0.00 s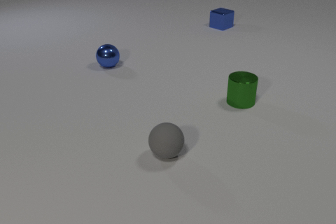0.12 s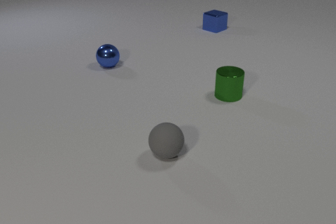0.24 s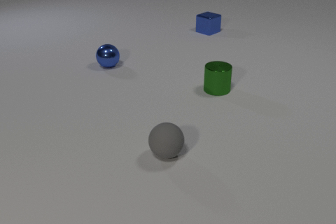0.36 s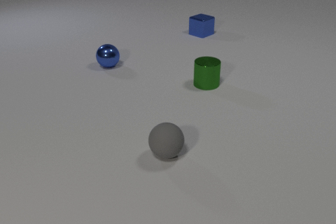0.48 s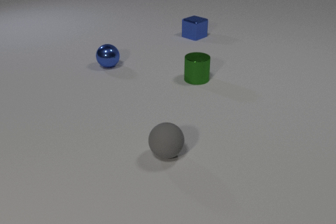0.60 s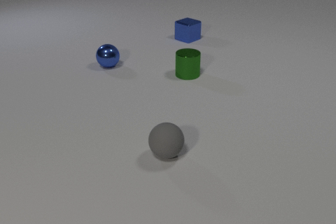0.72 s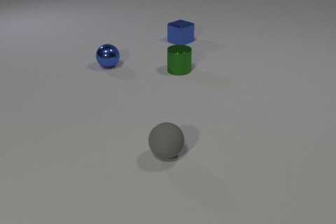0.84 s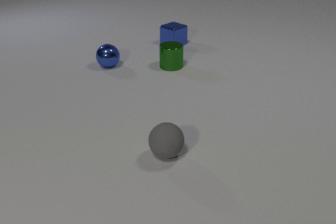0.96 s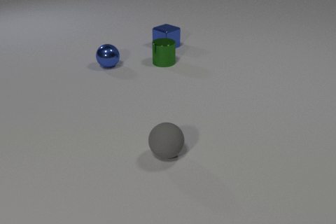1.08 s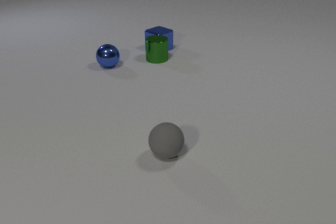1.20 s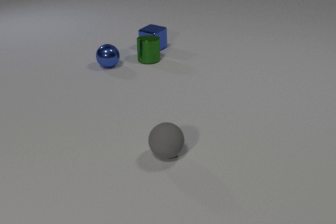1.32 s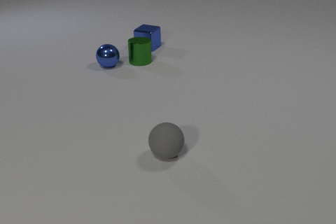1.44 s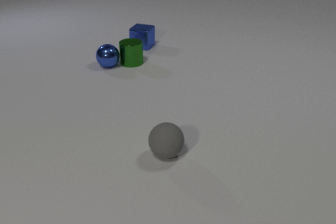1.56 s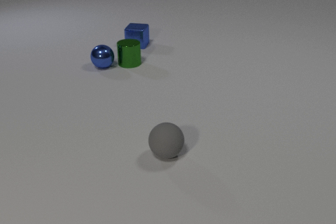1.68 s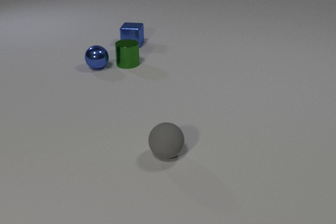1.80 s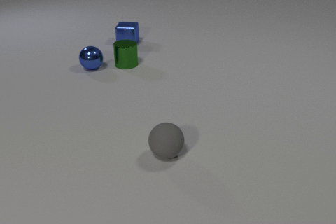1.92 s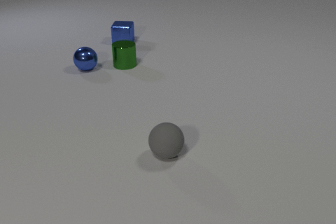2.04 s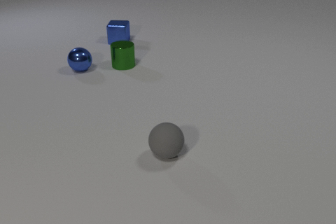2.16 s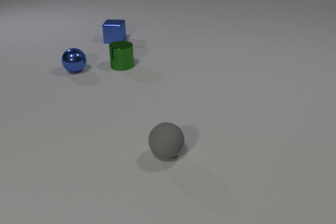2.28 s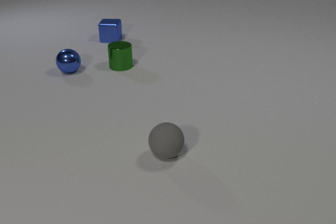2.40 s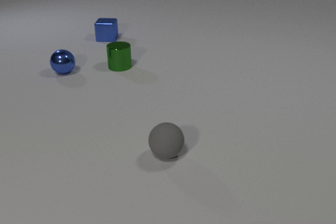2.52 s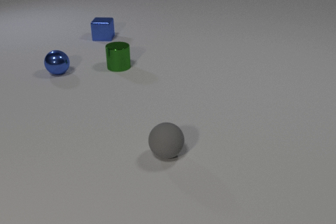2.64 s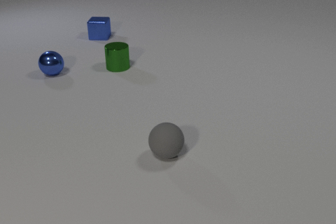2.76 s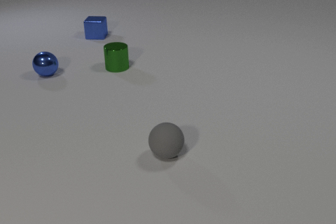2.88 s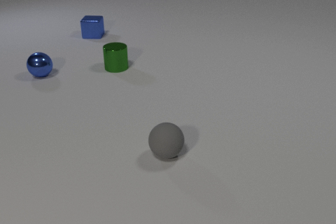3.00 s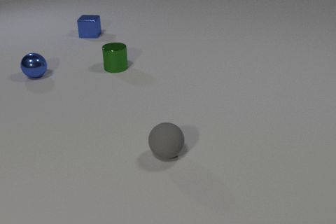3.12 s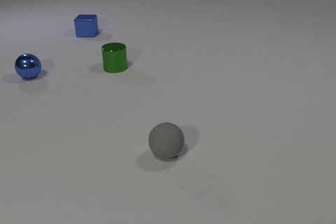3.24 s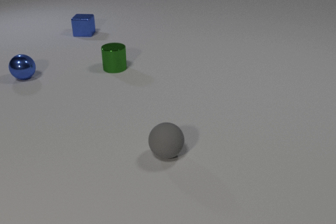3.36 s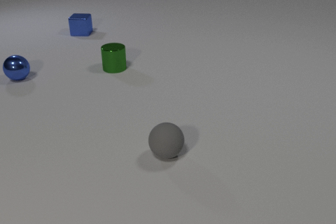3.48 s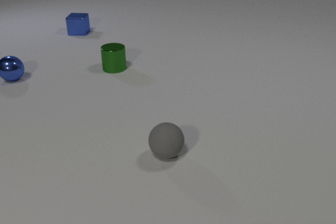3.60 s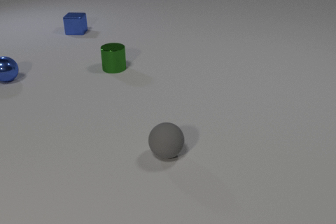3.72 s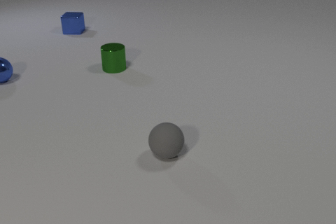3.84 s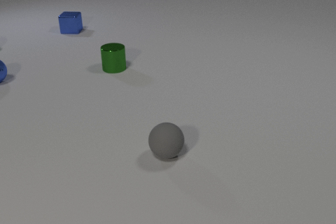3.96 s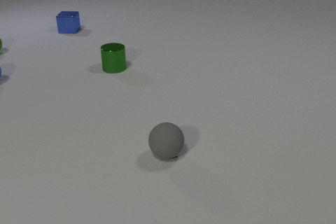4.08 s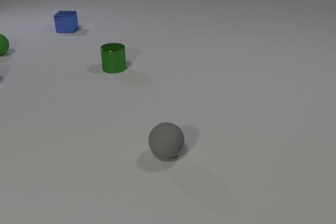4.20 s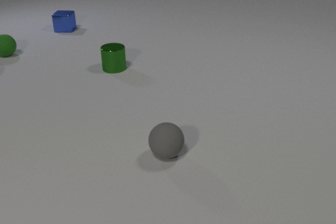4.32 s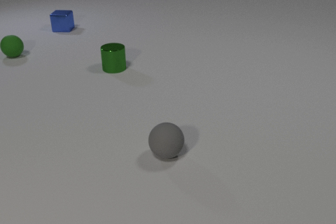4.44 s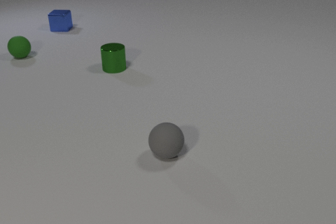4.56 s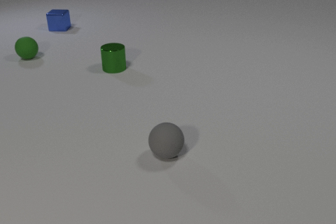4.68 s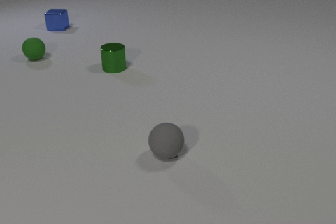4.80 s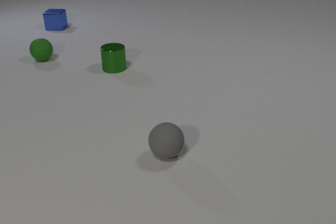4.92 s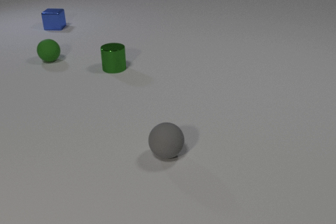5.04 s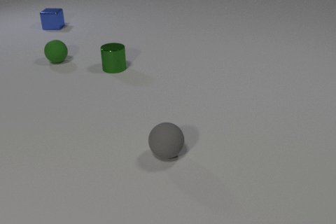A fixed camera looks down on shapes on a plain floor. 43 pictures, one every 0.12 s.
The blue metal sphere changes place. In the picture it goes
to the left.
The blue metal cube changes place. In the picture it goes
to the left.
0.00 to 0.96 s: The blue metal cube slides toward the camera and to the left. The green metal cylinder slides away from the camera and to the left.
0.96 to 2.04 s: The blue metal cube slides to the left, spins counterclockwise seen from above by about 45 degrees, its near face sliding to the right. The green metal cylinder slides to the left. The blue metal sphere rolls to the left. The blue metal cube and the green metal cylinder collide. The green metal cylinder and the blue metal sphere collide.
2.04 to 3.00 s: The blue metal cube slides to the left and away from the camera. The green metal cylinder slides to the left and toward the camera. The blue metal sphere rolls to the left.
3.00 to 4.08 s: The blue metal cube slides to the left and away from the camera. The blue metal sphere rolls to the left, leaves at the left edge. The green rubber sphere comes in at the left edge, rolls to the right and toward the camera.
4.08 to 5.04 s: The blue metal cube slides away from the camera and to the left. The green rubber sphere rolls to the right and toward the camera.
How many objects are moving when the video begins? 2.
How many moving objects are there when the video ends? 2.
How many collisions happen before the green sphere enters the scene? 2.
